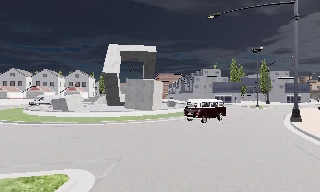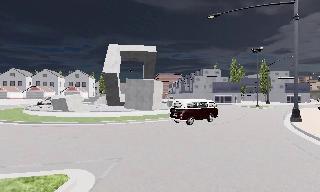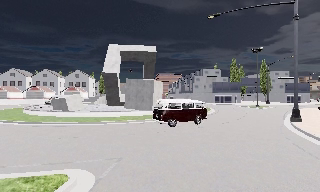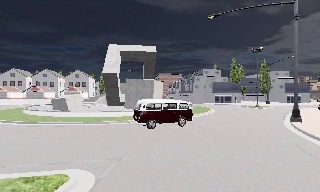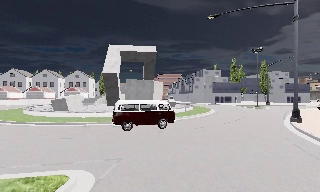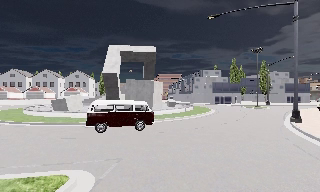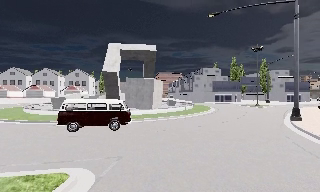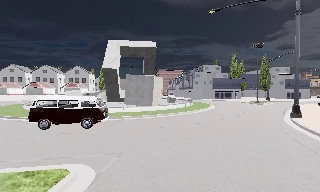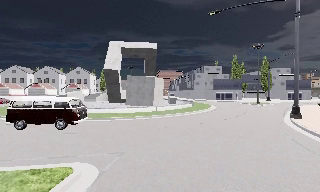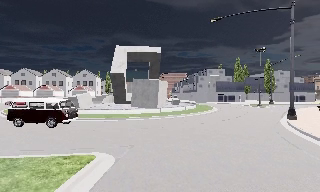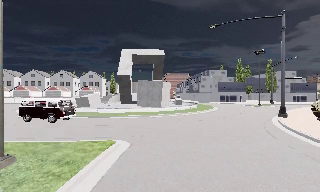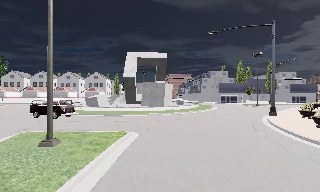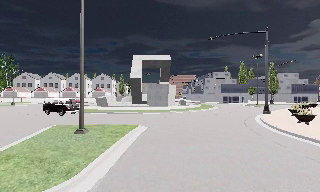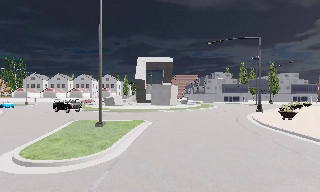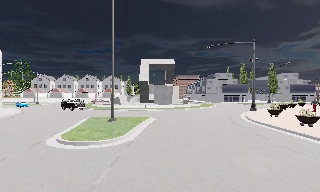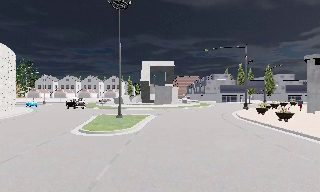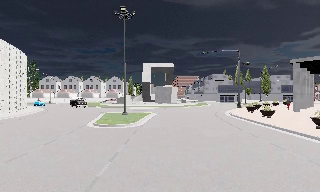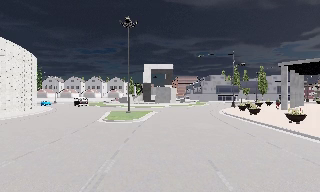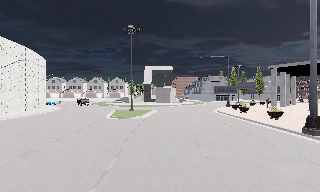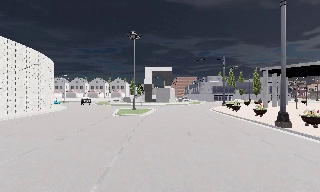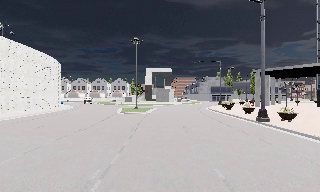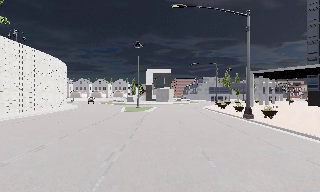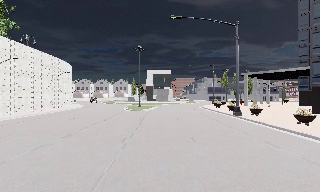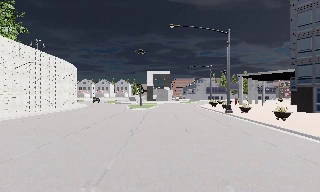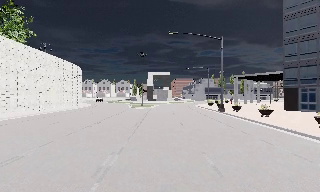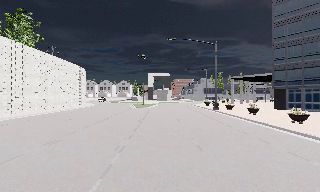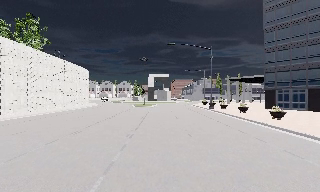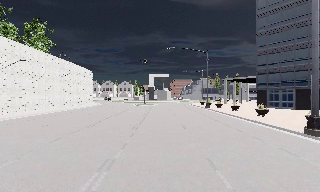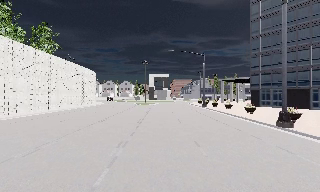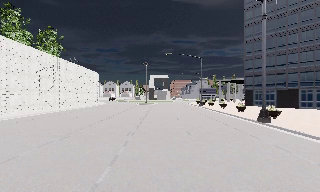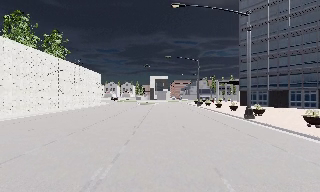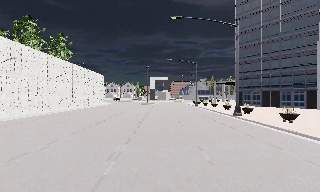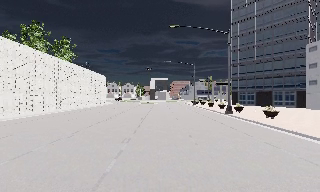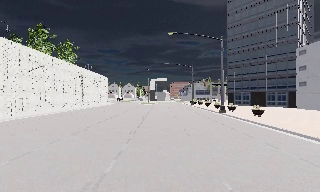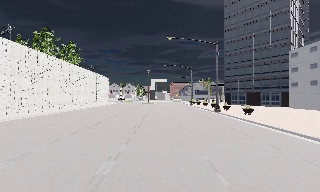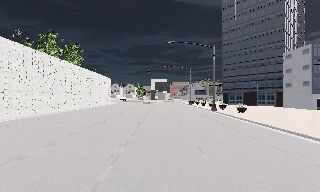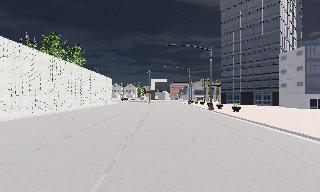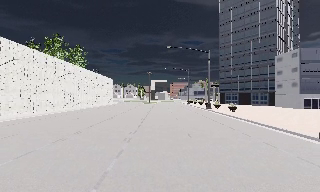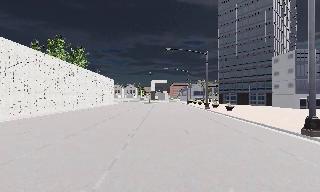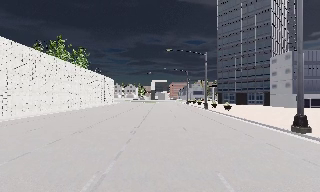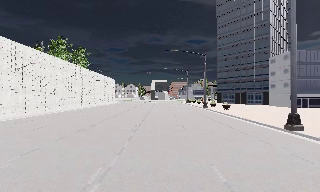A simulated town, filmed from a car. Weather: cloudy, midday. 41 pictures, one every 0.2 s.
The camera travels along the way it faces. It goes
backward.
0.0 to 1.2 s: The camera keeps its place and its aim.
1.2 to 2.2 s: The camera travels backward, about 5 m, so what stands in front gets smaller. It gains speed.
2.2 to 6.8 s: The camera travels backward, about 50 m, so what stands in front gets smaller.
6.8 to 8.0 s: The camera travels backward, about 7 m, so what stands in front gets smaller. It loses speed.
The film runs backward here.
